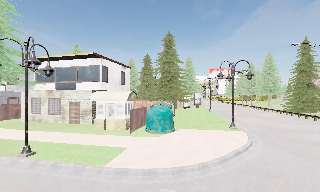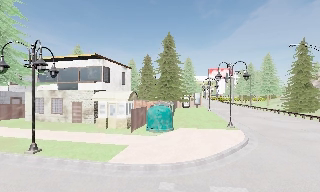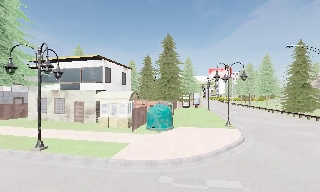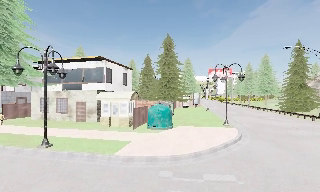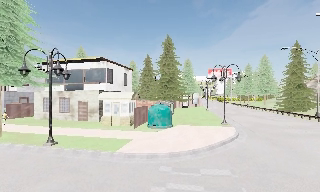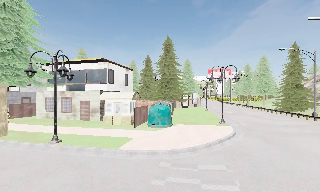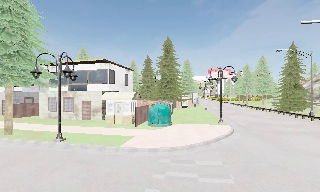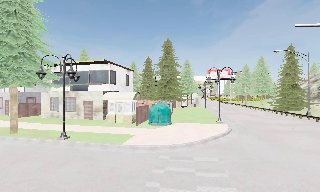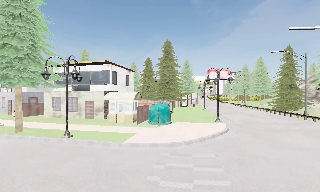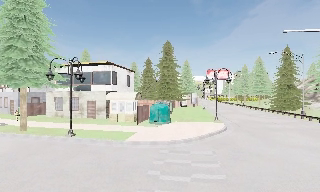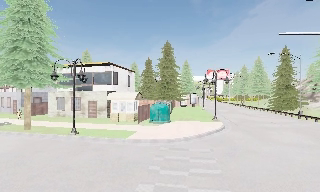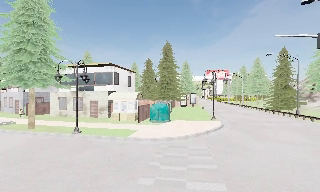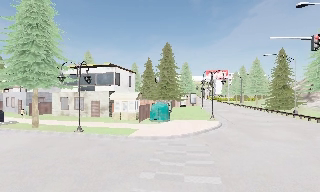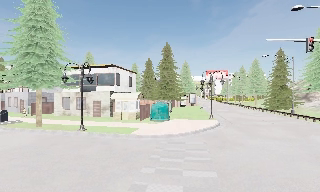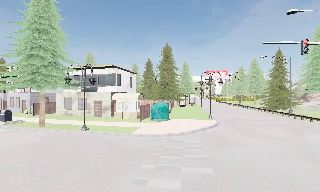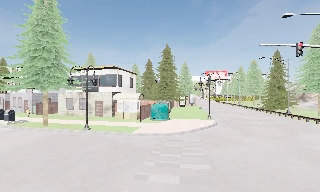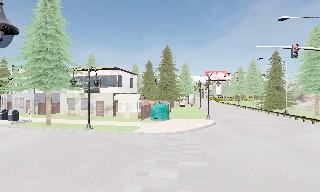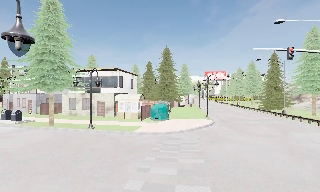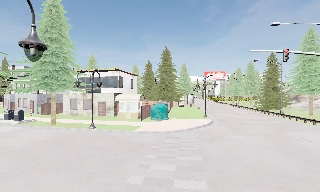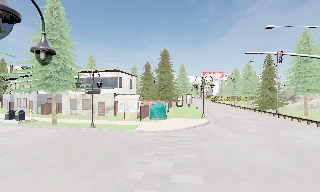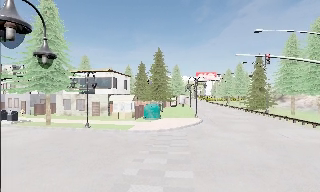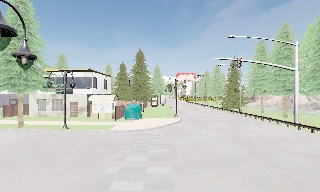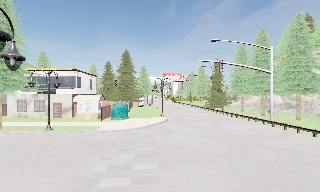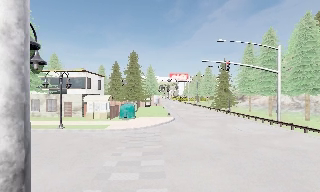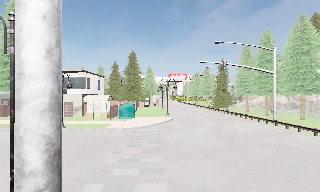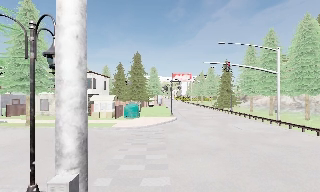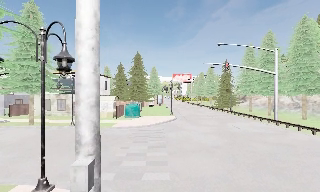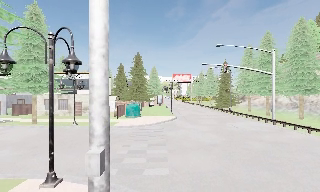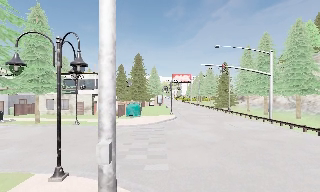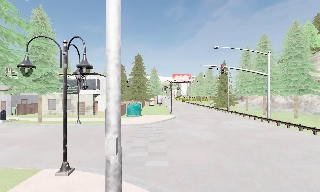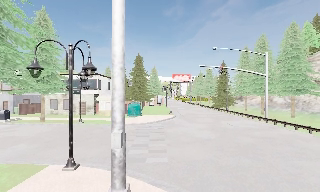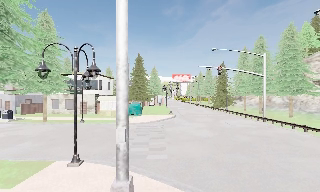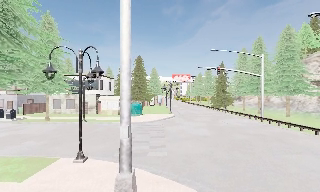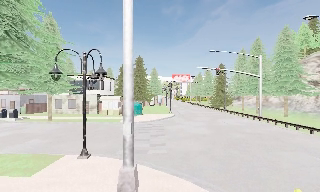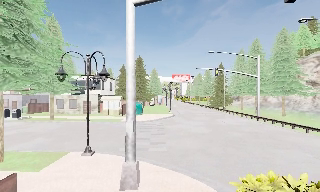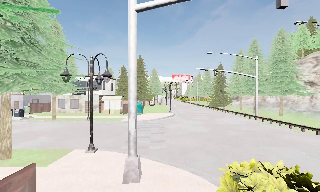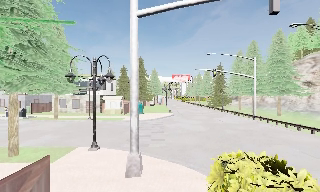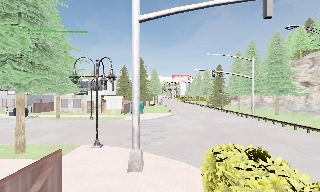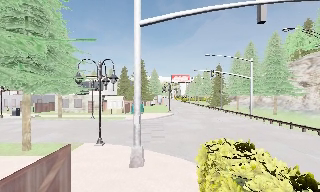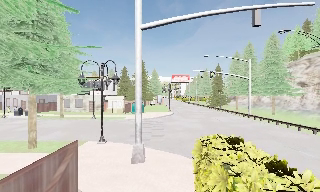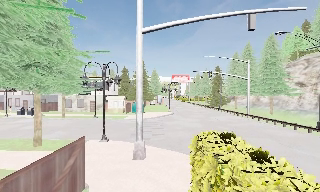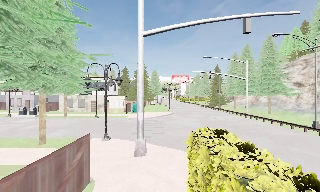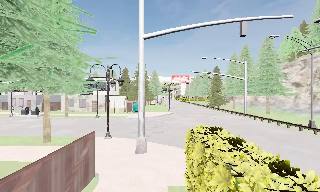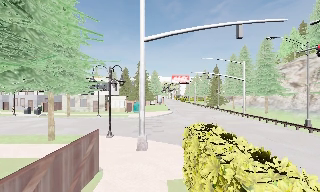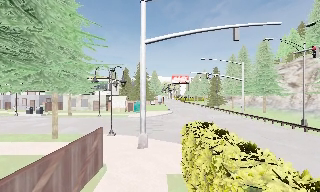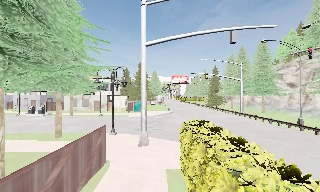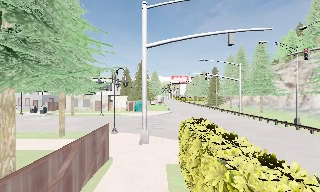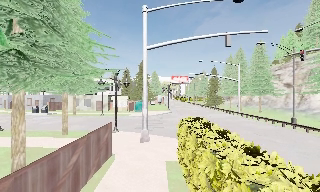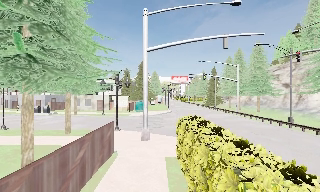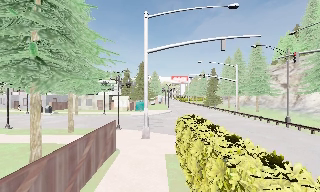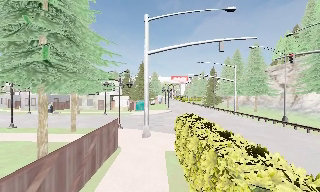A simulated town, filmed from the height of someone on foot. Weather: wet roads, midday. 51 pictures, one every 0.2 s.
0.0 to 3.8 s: The camera travels backward, about 7 m, so what stands in front gets smaller.
3.8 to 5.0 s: The scene slides to the left, as the camera pans about 10 degrees to its right. It travels backward, about 2 m, so what stands in front gets smaller.
5.0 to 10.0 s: The camera travels backward, about 9 m, so what stands in front gets smaller.
The film runs backward here.
